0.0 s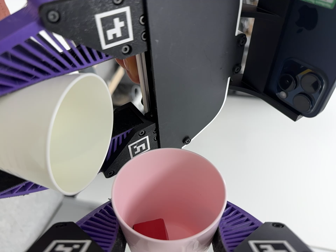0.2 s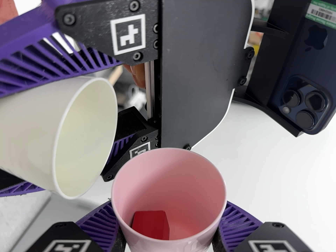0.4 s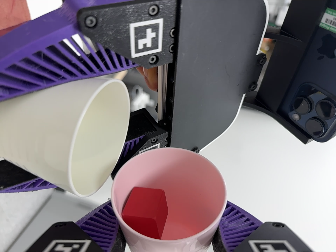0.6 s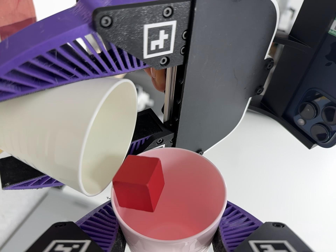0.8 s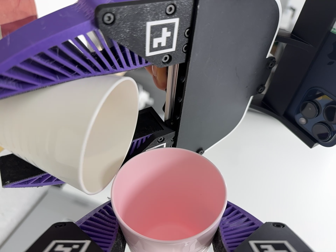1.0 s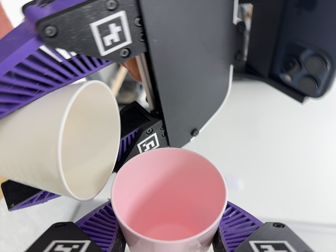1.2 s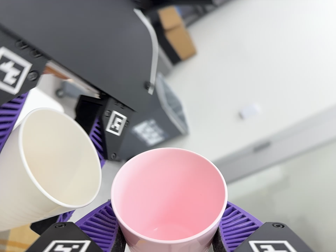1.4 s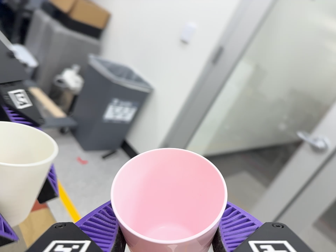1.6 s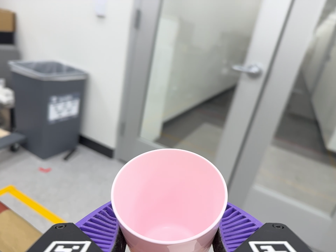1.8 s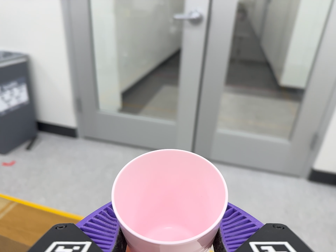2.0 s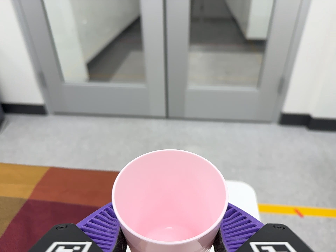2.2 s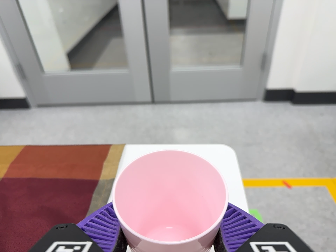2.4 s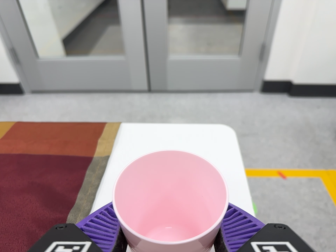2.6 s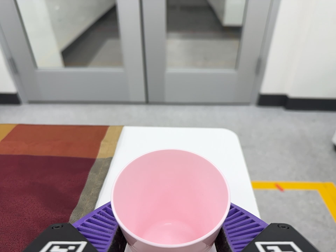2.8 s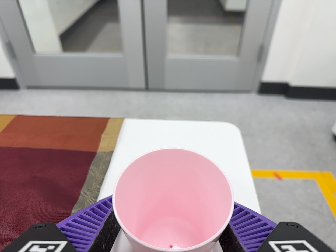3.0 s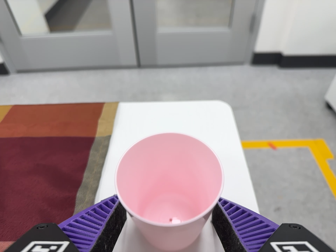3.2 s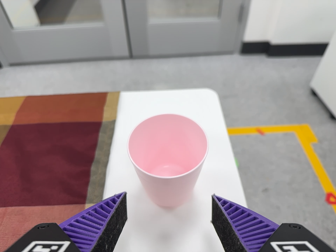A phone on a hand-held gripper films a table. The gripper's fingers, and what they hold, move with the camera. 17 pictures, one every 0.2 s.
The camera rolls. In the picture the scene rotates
counterclockwise.
The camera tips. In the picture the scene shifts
upward.
0.0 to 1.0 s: The camera shifts only a little, or ends up much as it began.
1.0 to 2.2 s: The camera pans to its right by about 25 degrees. It travels to its right and toward the bottom of its view, about 38 cm, so close, fixed things drift to the left. Its aim tips toward the bottom of its view by about 35 degrees, and the scene shifts upward. It rolls about its line of sight by about 115 degrees, and the scene rotates counterclockwise.
2.2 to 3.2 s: The camera travels backward, about 6 cm, so what stands in front gets smaller. Its aim tips toward the bottom of its view by about 10 degrees, and the scene shifts upward.
The film runs forward here.
